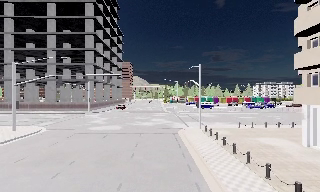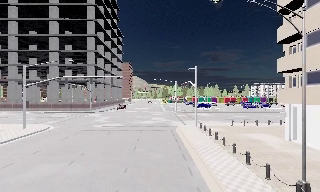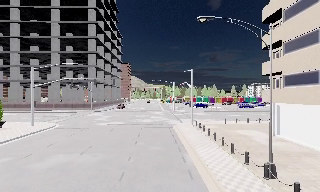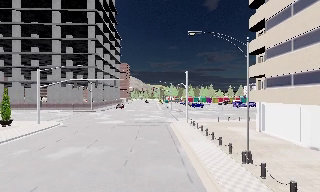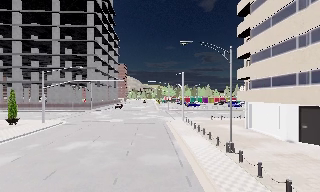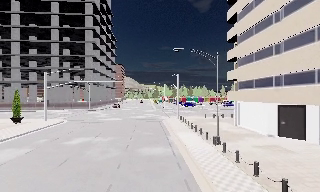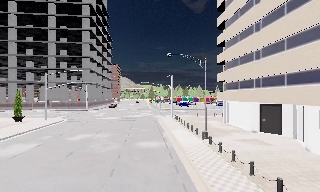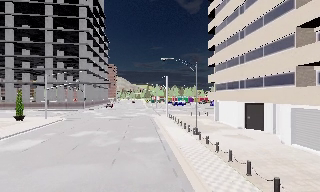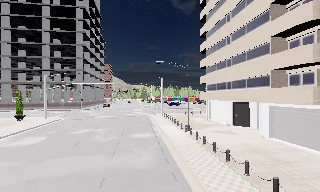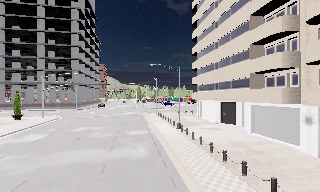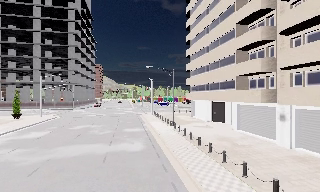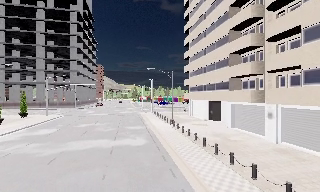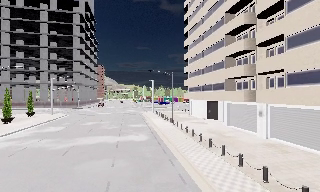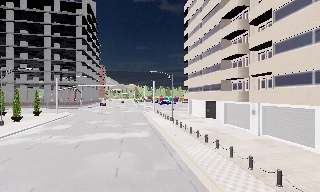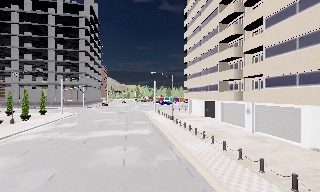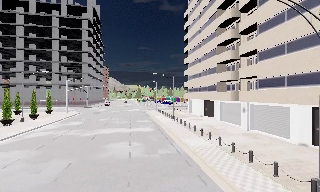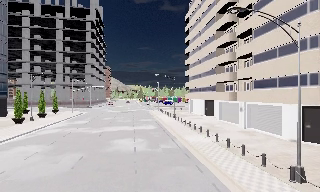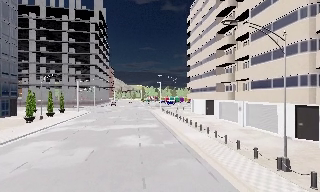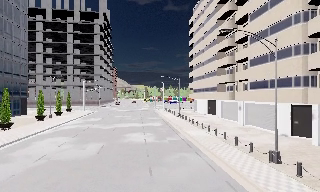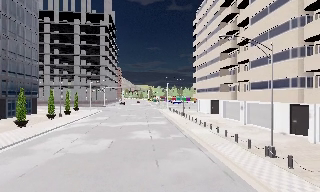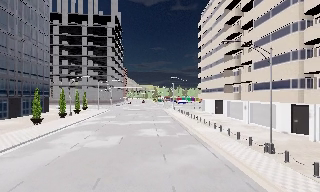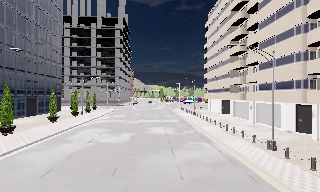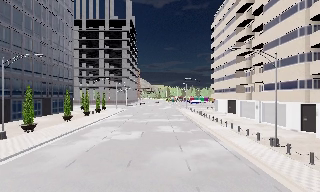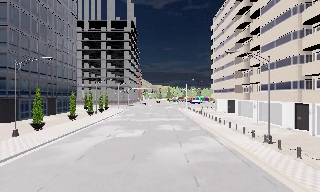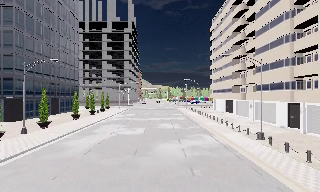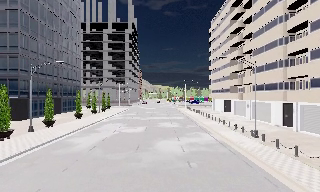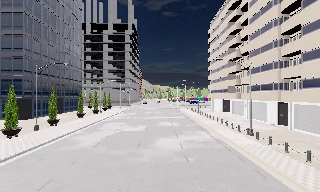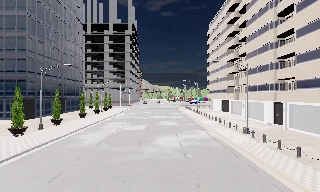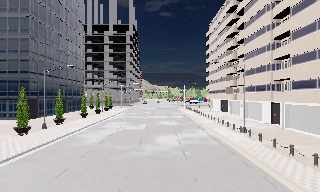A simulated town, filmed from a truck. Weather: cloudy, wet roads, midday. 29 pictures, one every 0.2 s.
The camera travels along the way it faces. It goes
backward.
0.0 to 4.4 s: The camera travels backward, about 30 m, so what stands in front gets smaller.
4.4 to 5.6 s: The camera travels backward, about 5 m, so what stands in front gets smaller. It loses speed.
The film runs backward here.
